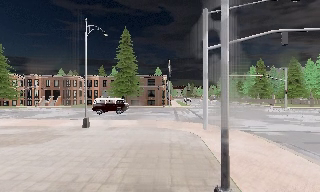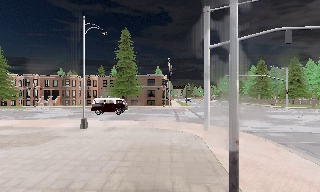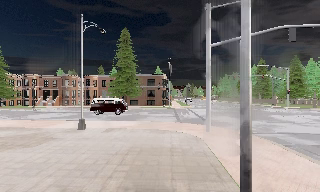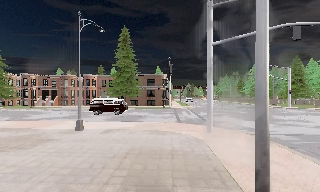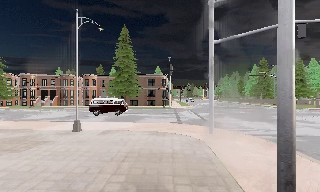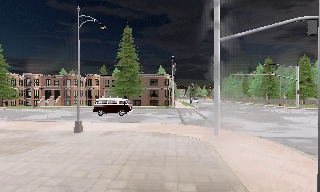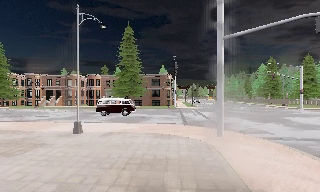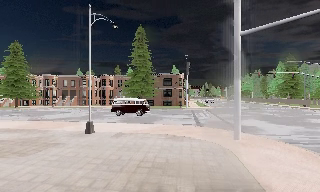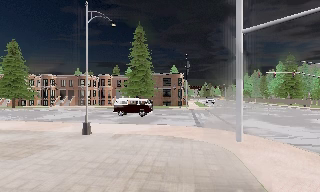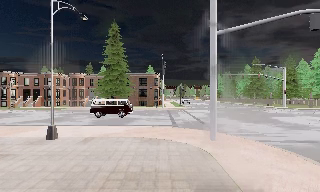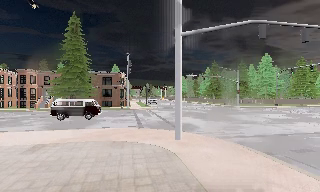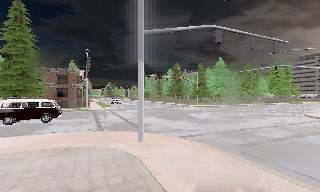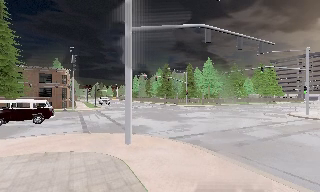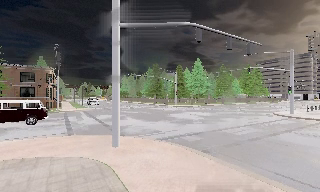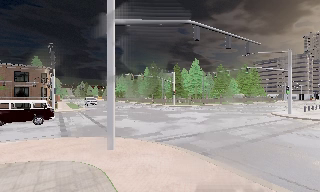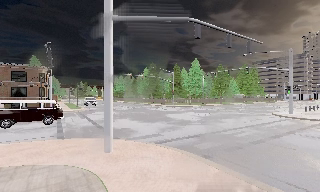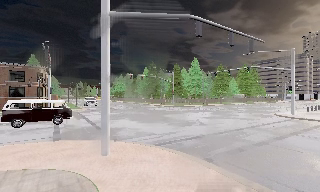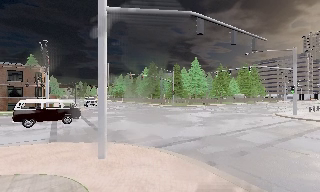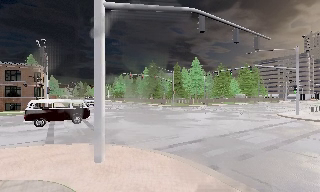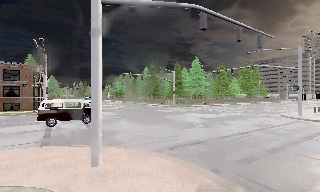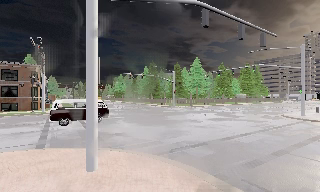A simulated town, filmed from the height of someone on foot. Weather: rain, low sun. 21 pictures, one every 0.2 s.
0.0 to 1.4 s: The camera travels forward, about 2 m, so what stands in front looms larger.
1.4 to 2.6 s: The scene slides to the left, as the camera pans about 40 degrees to its right. It travels forward, about 2 m.
2.6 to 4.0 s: The camera travels forward, about 2 m, so what stands in front looms larger.
The film runs forward here.
